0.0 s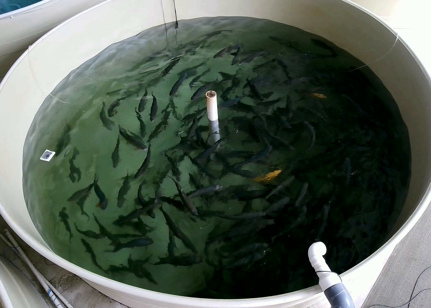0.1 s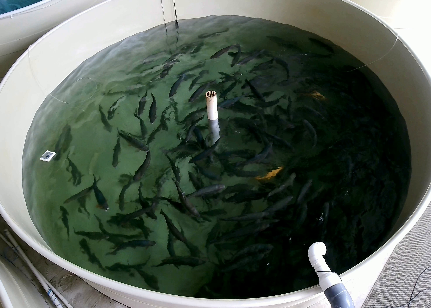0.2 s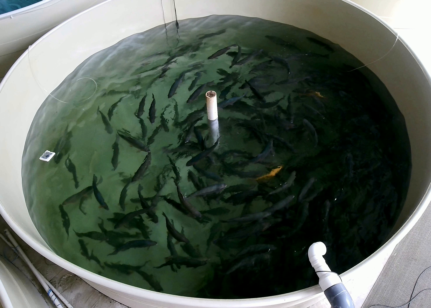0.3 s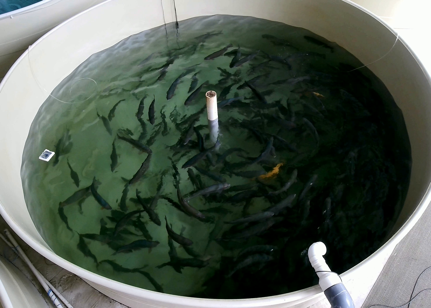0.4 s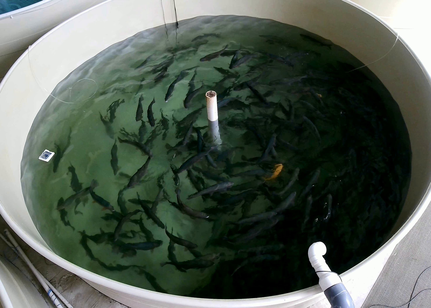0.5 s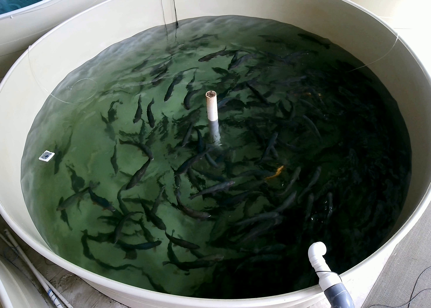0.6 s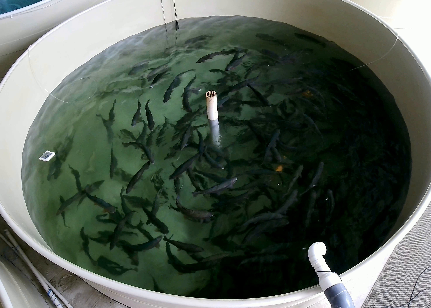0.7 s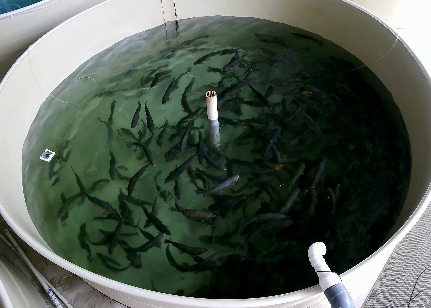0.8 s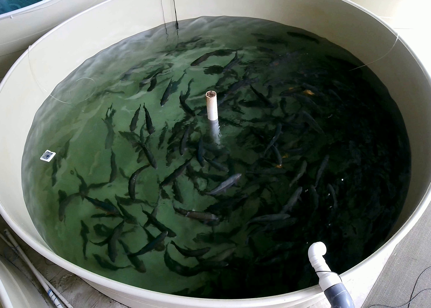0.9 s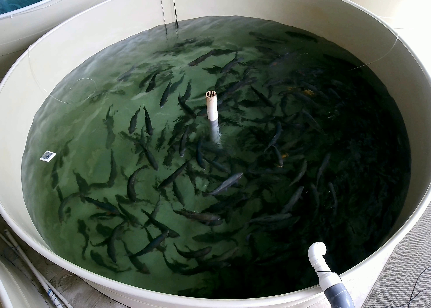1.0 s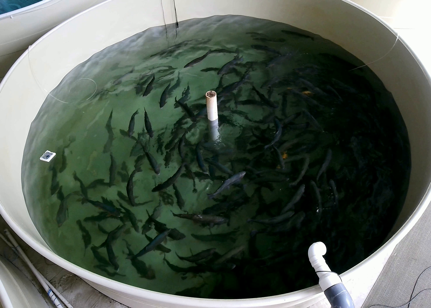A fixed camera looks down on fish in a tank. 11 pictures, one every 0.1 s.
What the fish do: Foraging.
